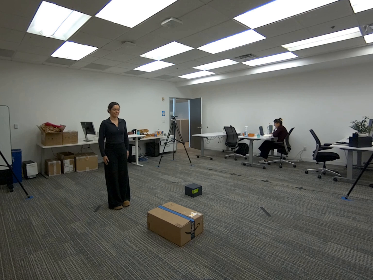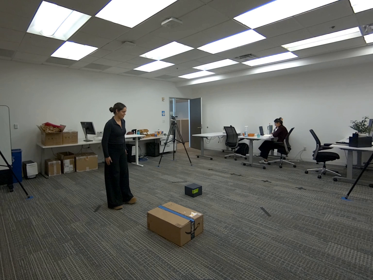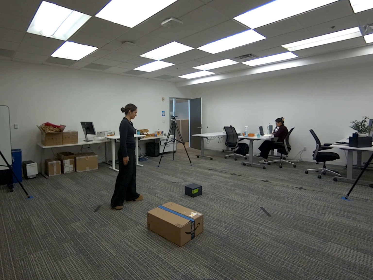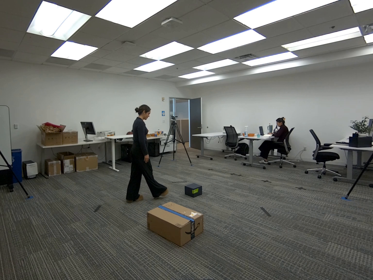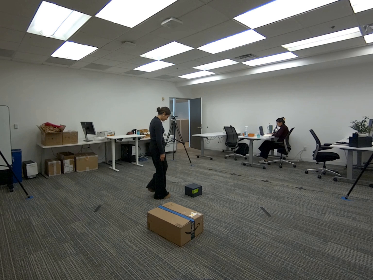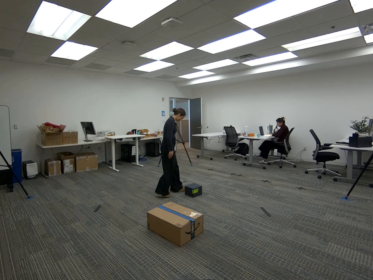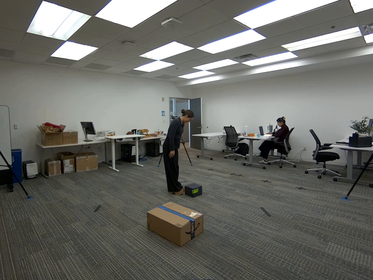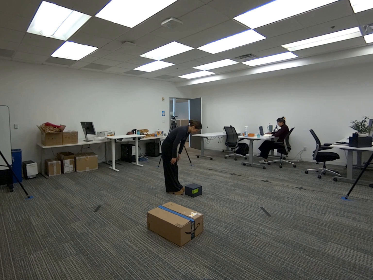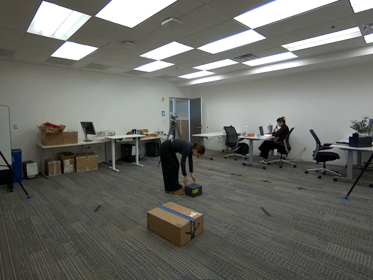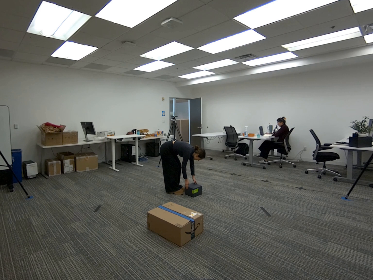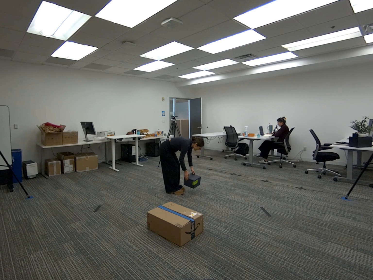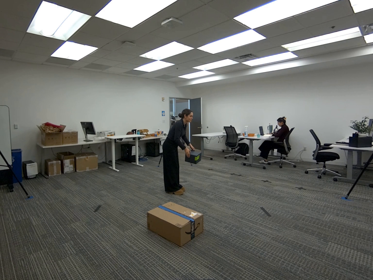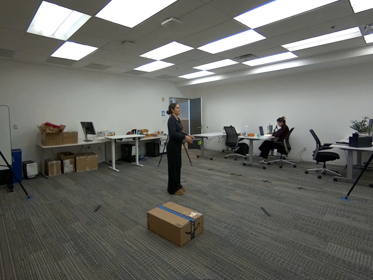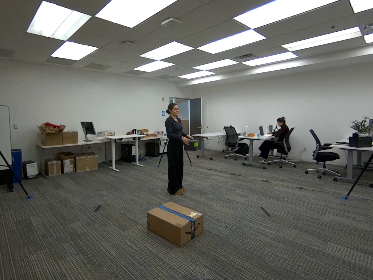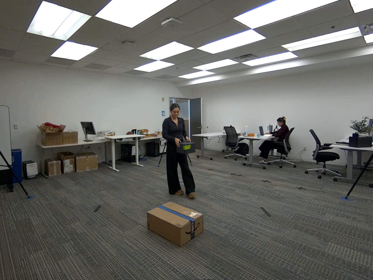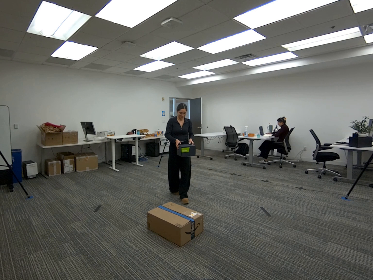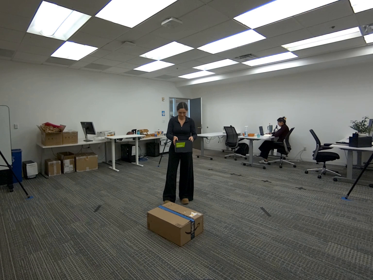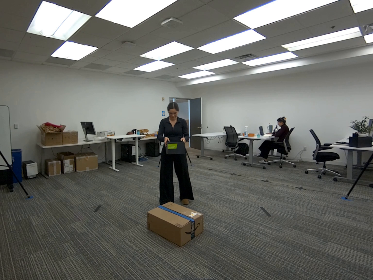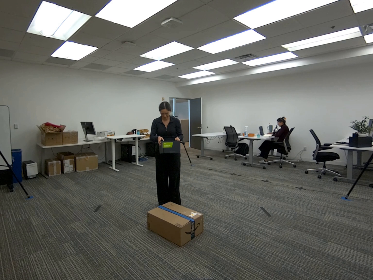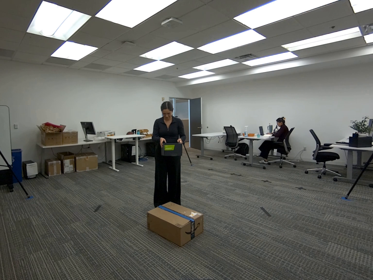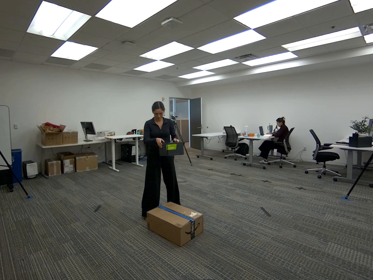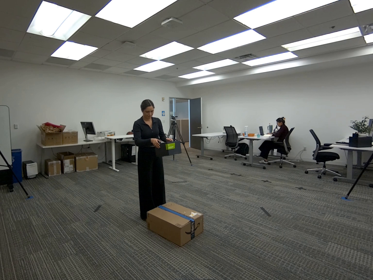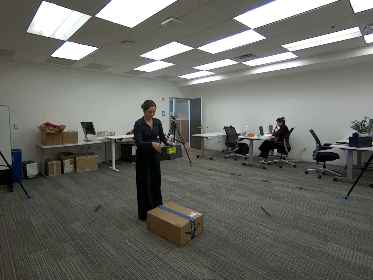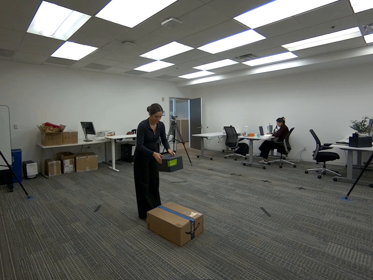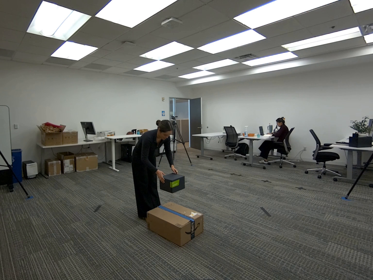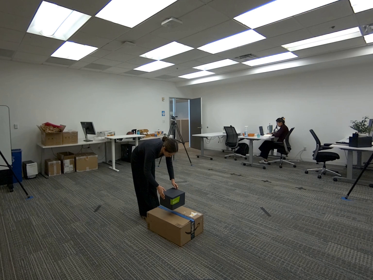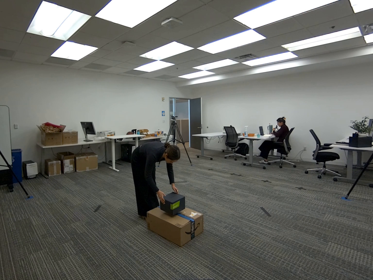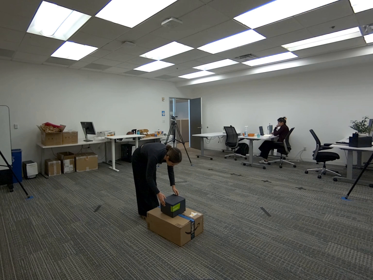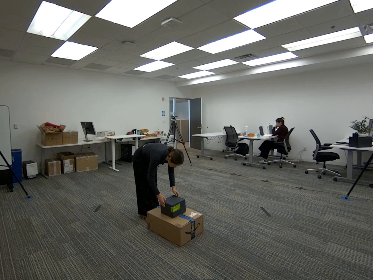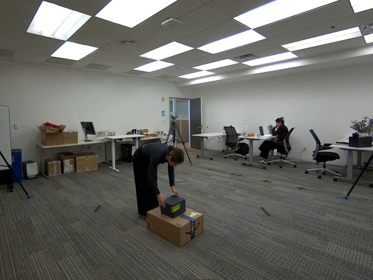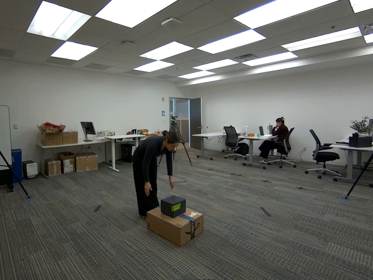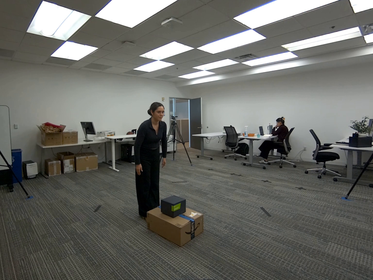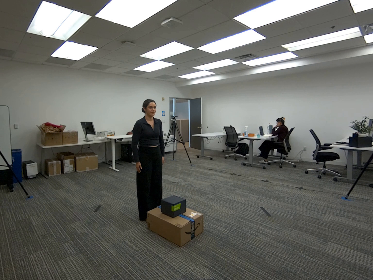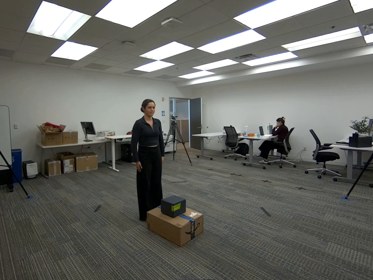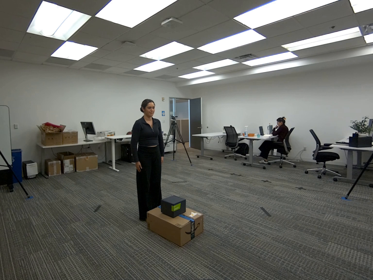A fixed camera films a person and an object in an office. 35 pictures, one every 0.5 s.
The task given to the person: Walk to the black square box, pick the black square box with both hands, and place it to the big brown cardboard box.
